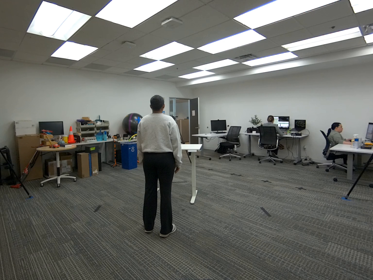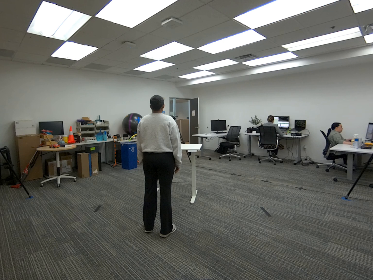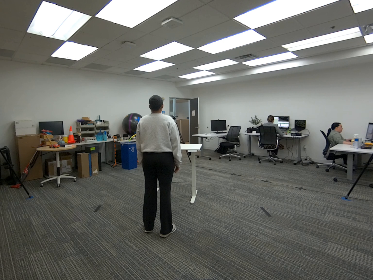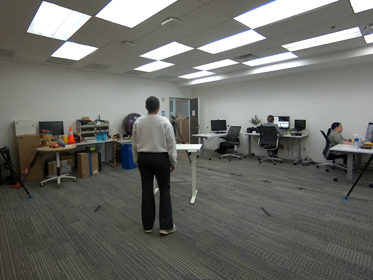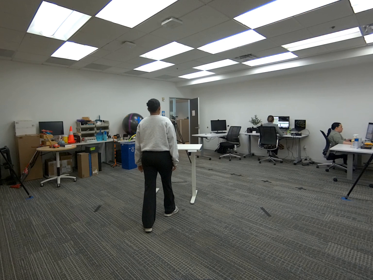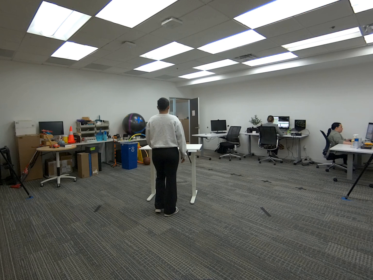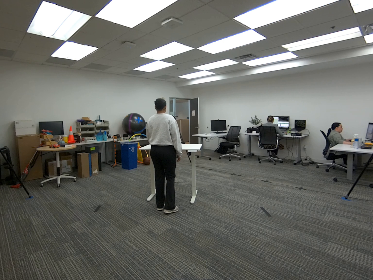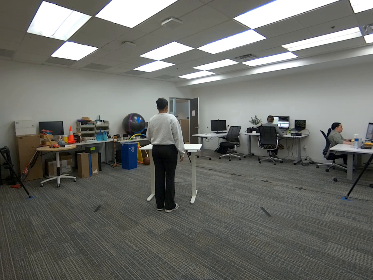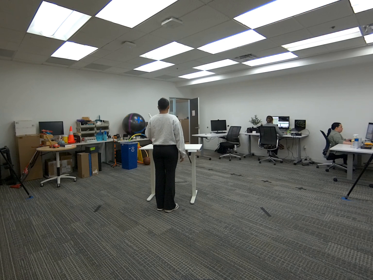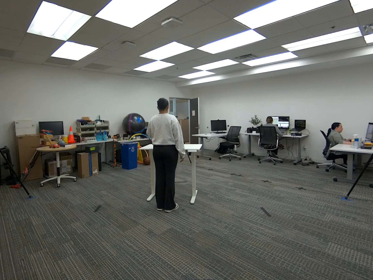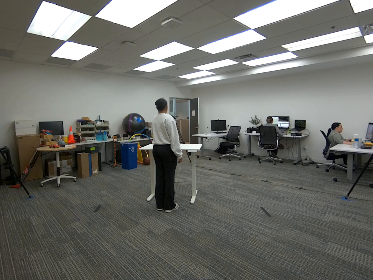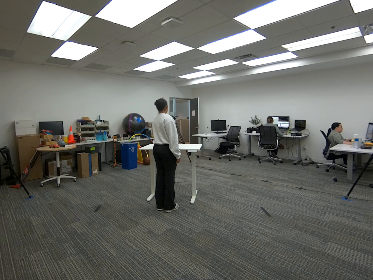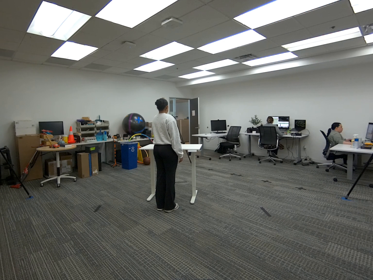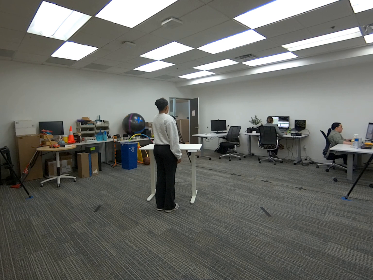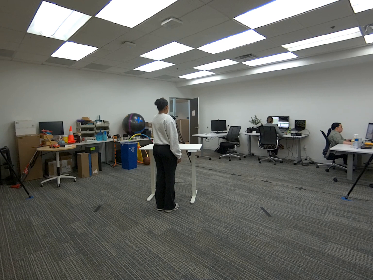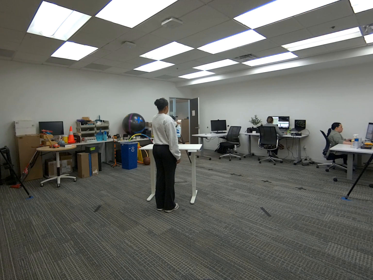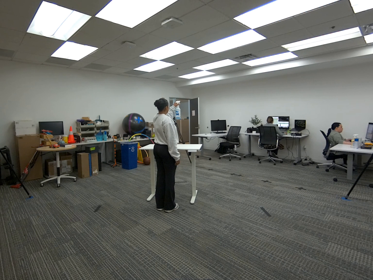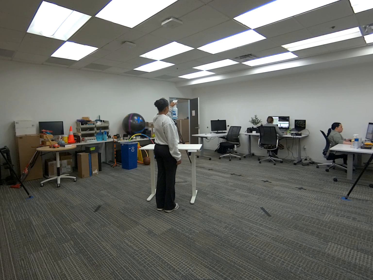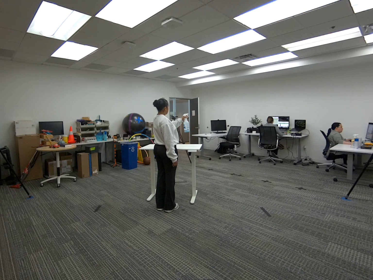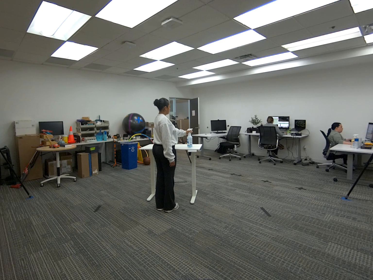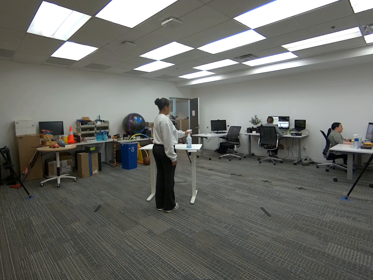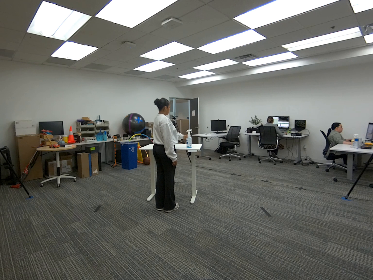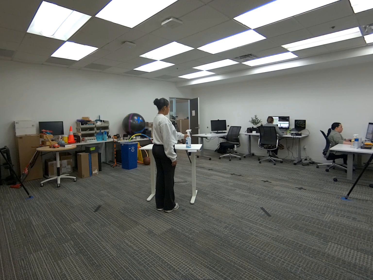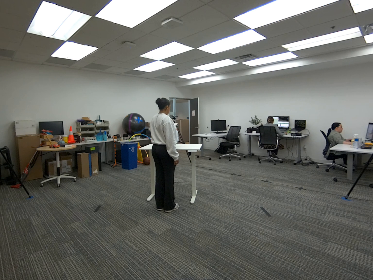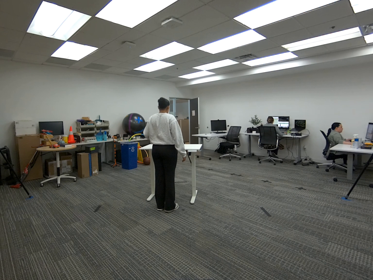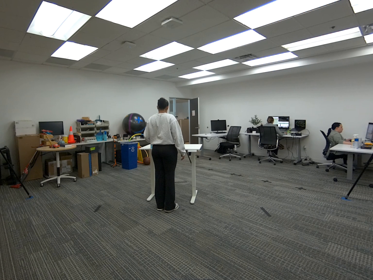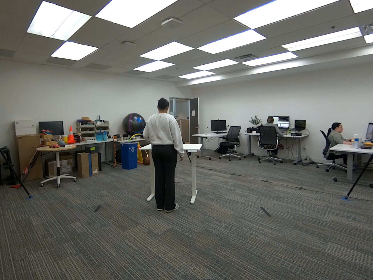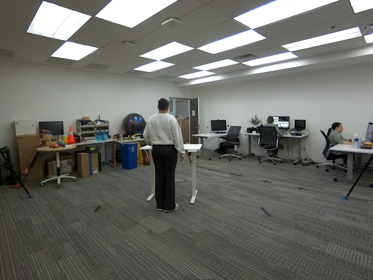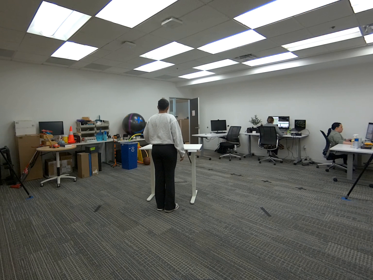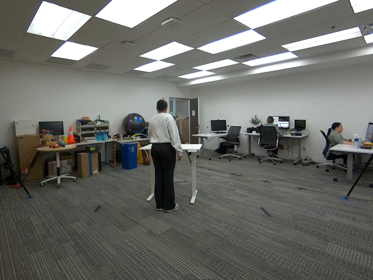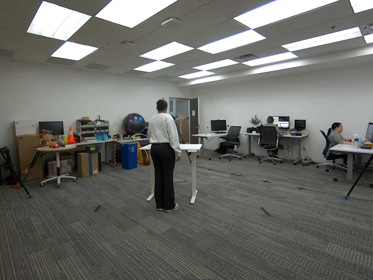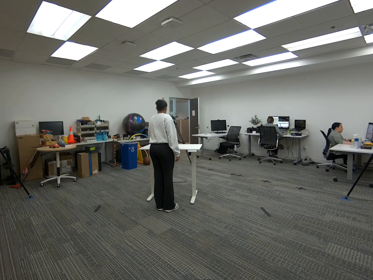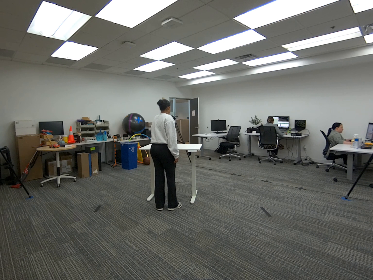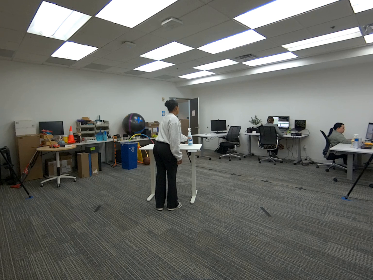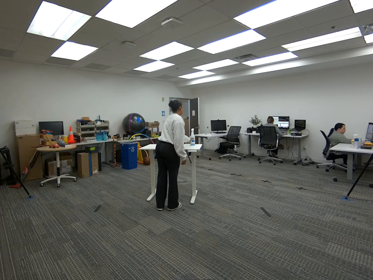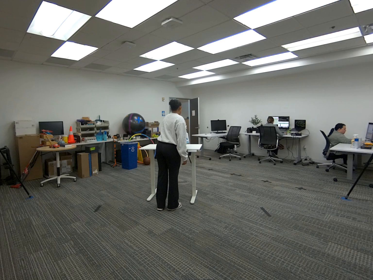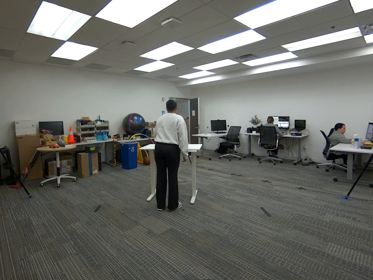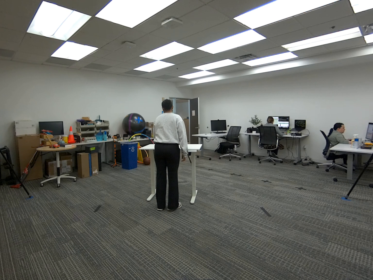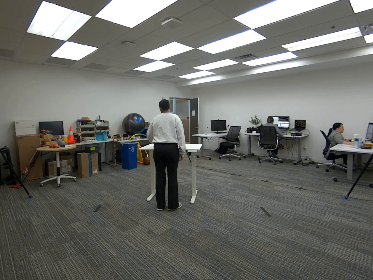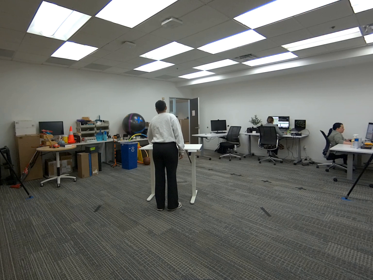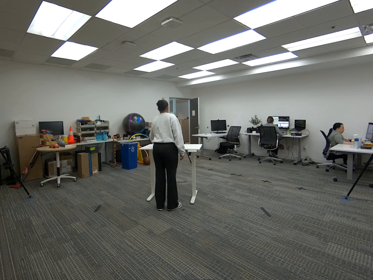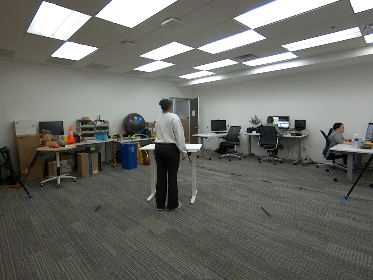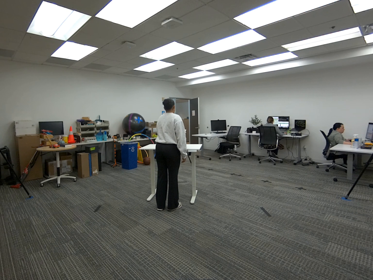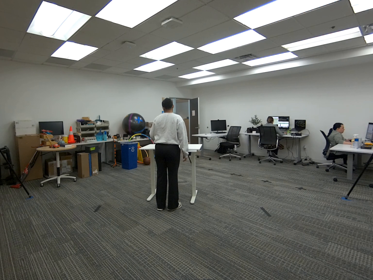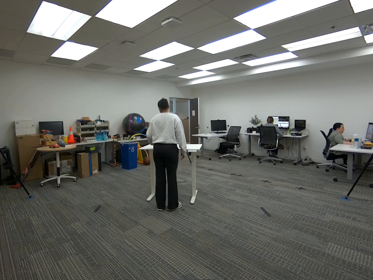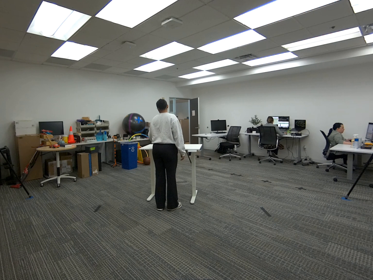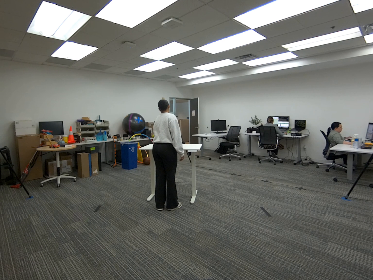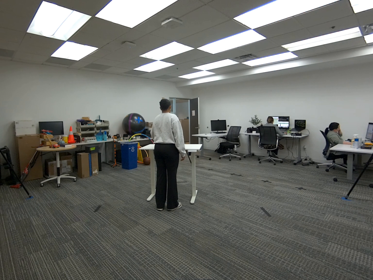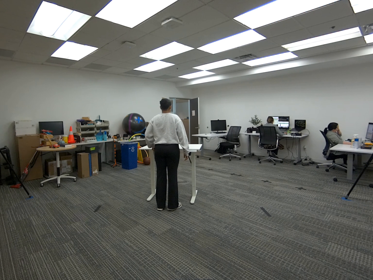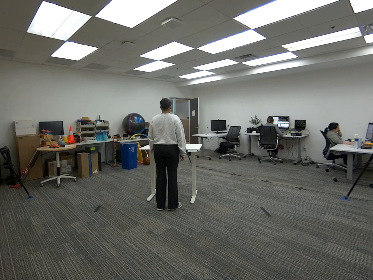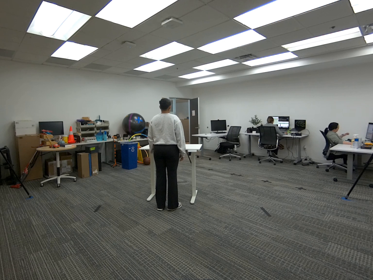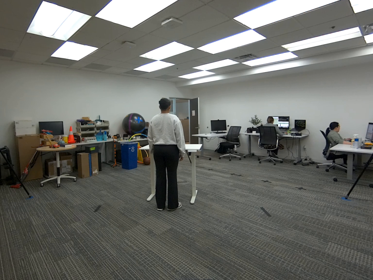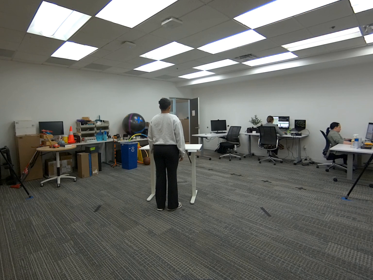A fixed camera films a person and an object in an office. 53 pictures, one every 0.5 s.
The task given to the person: Walk to the spray bottle on the white desk, pick up the spray bottle with your left hand and place it back on the white desk.
